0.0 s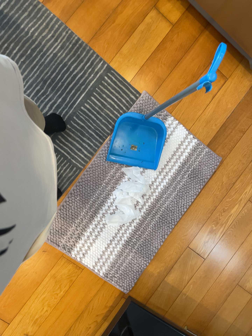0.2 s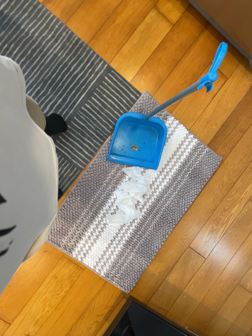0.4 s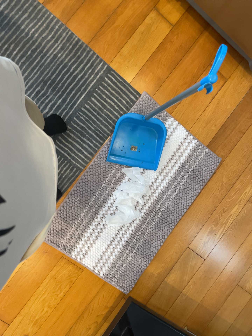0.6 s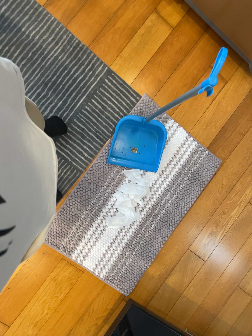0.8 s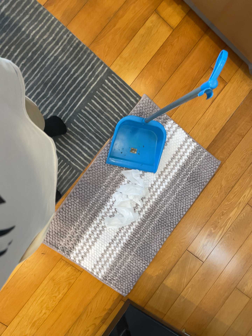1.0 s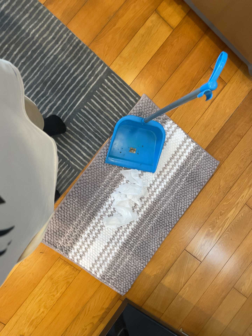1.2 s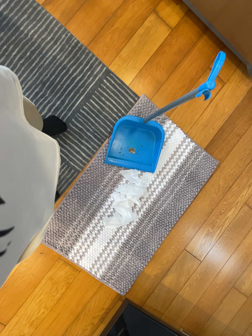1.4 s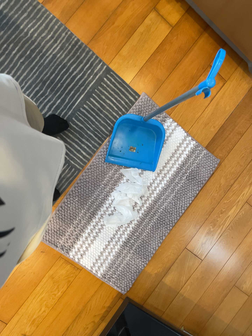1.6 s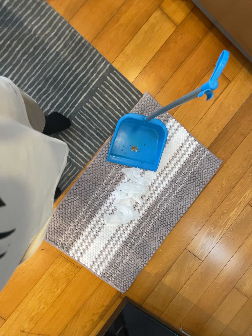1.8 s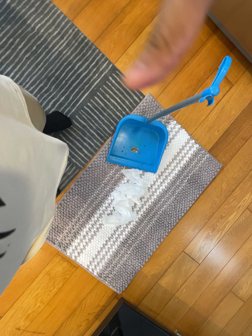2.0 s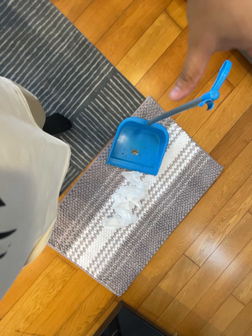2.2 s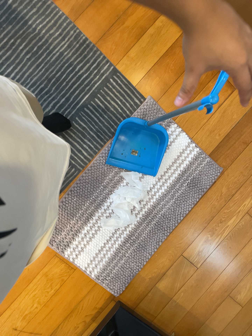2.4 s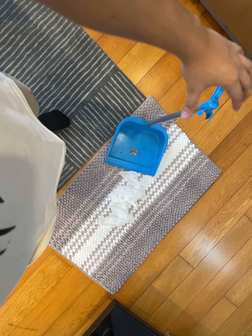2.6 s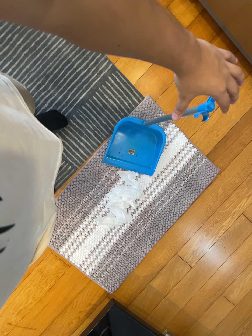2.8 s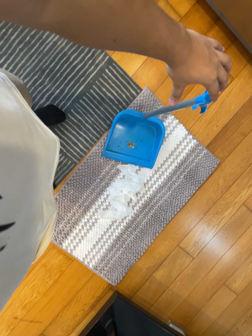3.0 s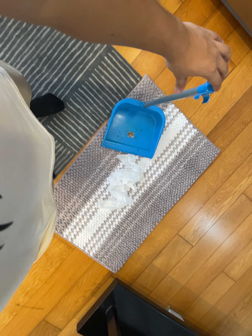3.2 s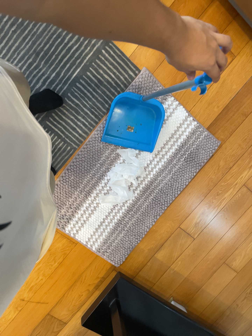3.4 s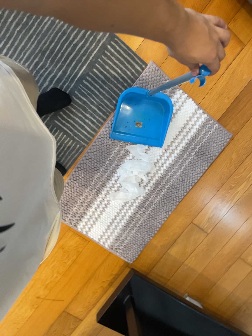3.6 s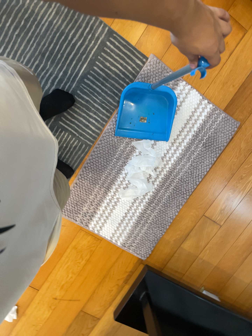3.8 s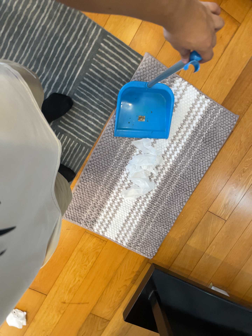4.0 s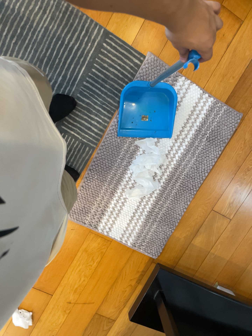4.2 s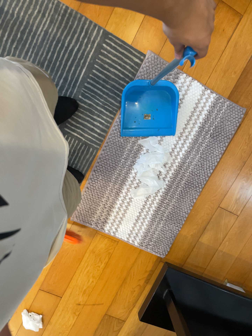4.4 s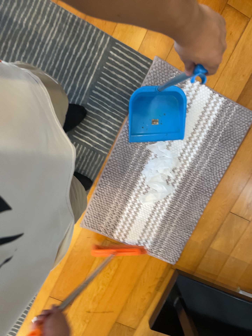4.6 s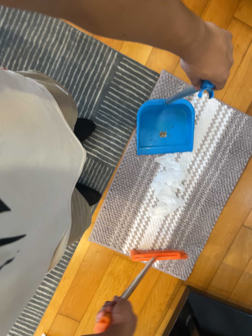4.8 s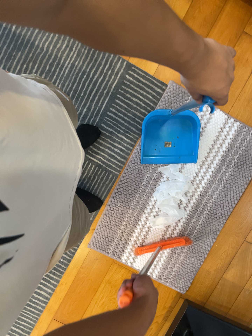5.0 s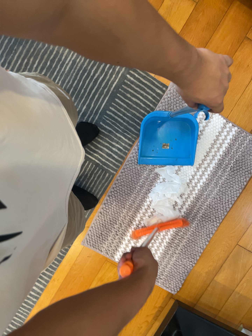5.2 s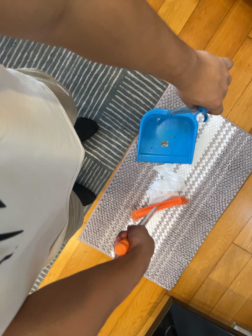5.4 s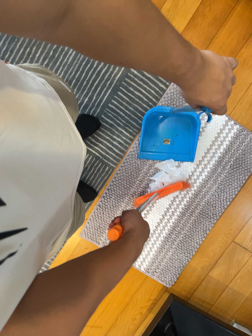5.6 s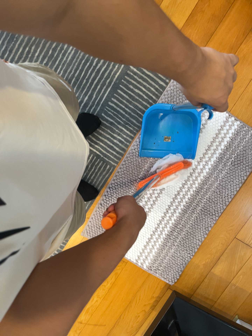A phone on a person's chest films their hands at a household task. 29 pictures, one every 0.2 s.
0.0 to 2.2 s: The camera travels toward the top of its view, about 6 cm, so close, fixed things drift downward.
2.2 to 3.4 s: The camera's aim tips toward the bottom of its view by about 10 degrees.
3.4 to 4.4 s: The camera rolls about its line of sight by about 10 degrees, and the scene rotates counterclockwise.
4.4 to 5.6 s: The camera shifts only a little, or ends up much as it began.
The film runs forward here.
